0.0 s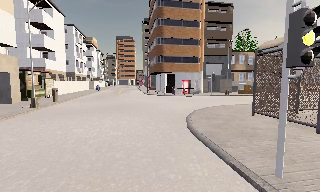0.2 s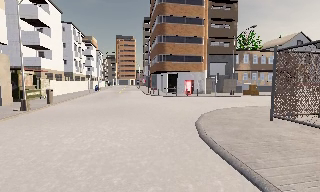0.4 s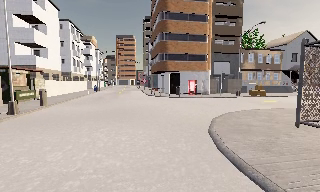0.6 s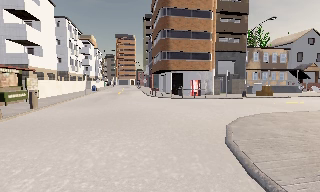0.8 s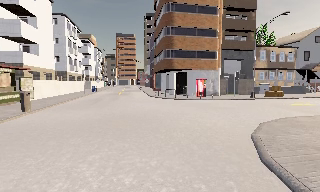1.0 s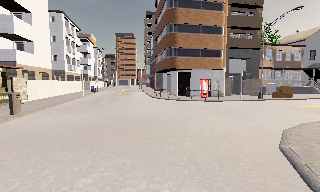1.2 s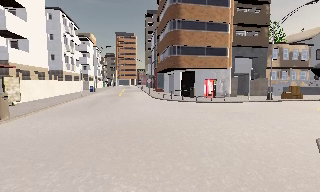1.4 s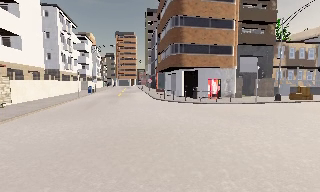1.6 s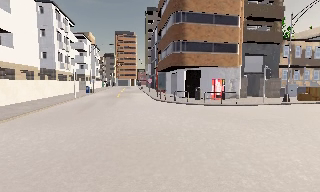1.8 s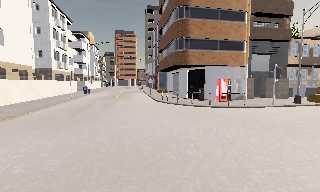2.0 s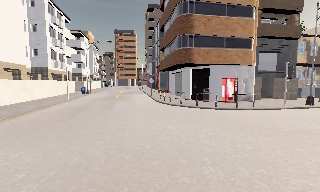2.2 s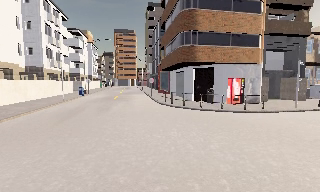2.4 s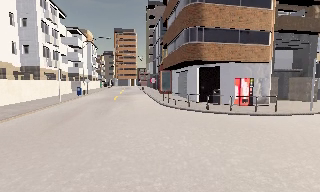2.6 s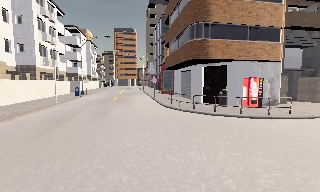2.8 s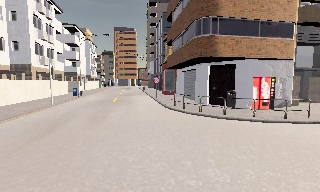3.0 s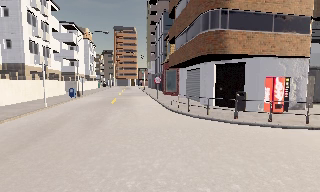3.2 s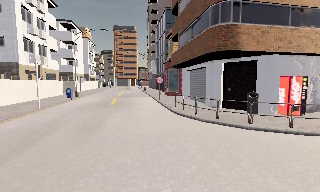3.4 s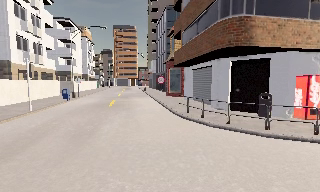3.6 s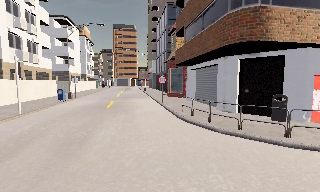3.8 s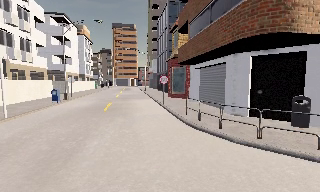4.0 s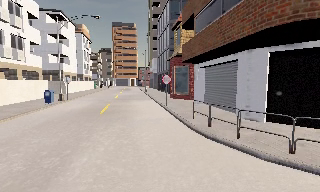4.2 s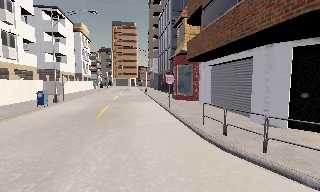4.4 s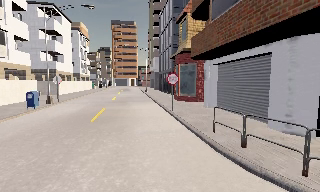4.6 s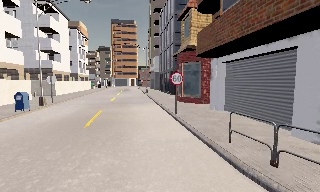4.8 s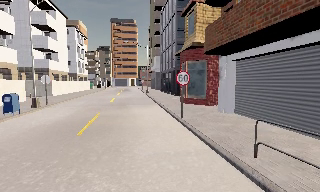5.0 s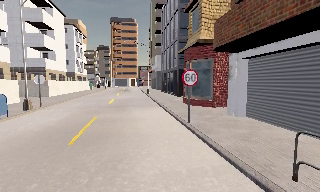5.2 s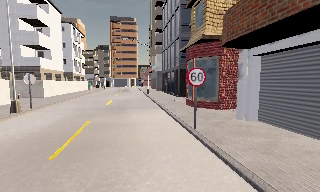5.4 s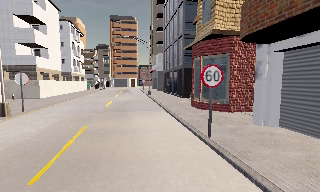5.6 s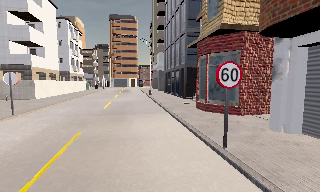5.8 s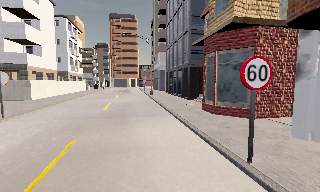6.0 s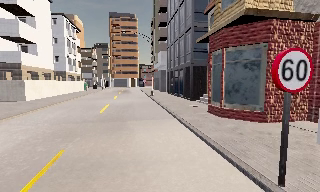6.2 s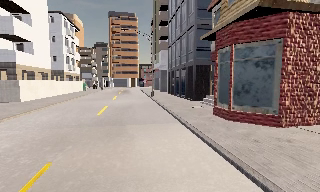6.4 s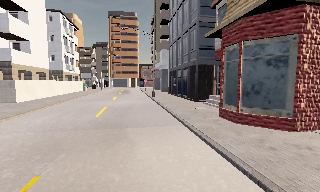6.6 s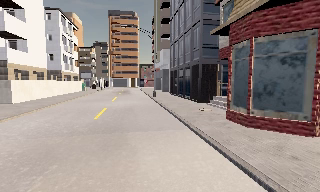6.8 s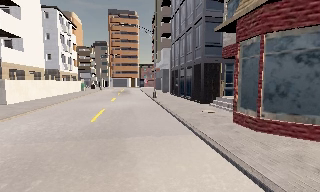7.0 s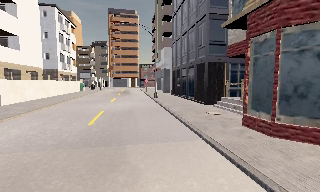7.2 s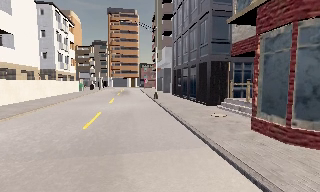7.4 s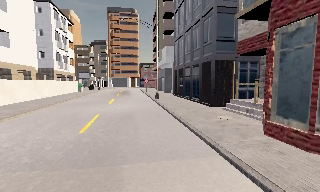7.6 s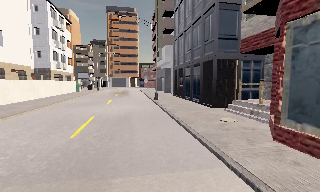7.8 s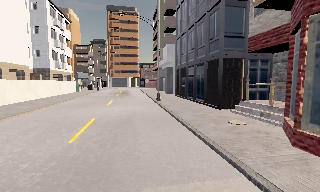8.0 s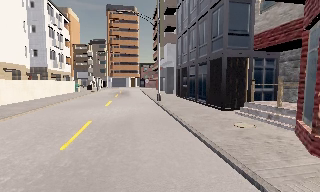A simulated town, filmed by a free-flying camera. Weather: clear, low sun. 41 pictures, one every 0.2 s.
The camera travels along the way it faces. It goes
forward.
0.0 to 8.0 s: The camera travels forward, about 35 m, so what stands in front looms larger. It loses speed.
The film runs forward here.
